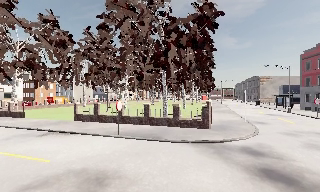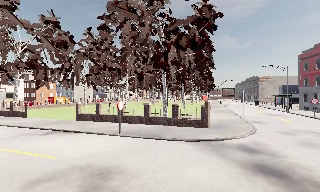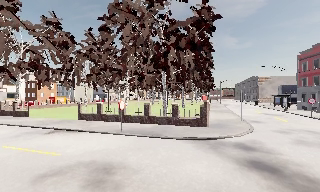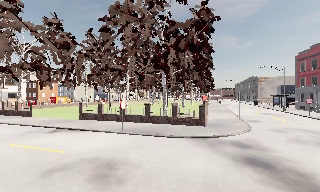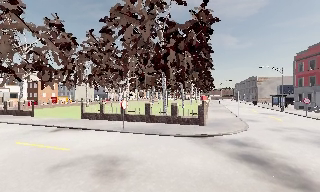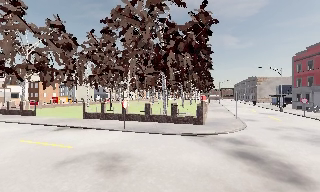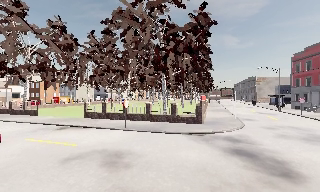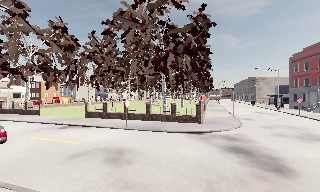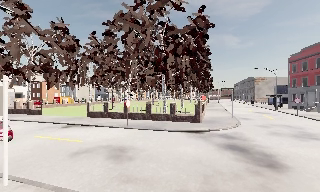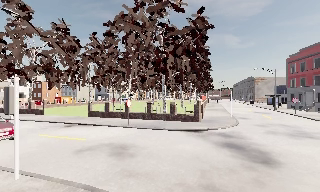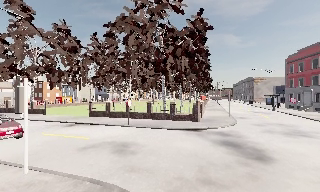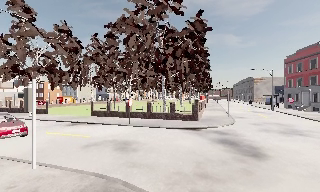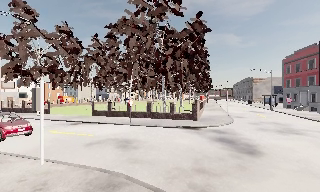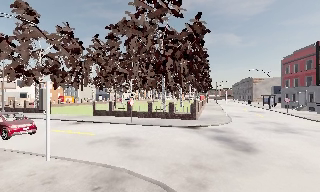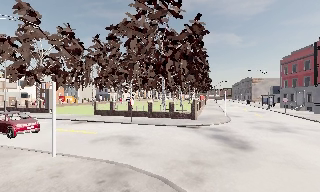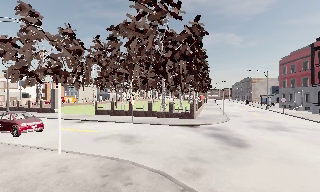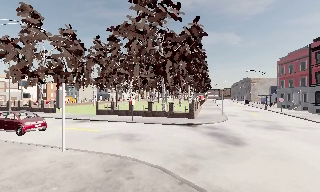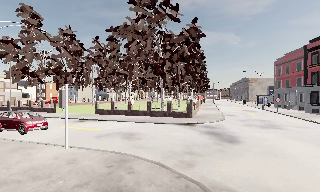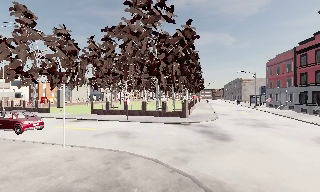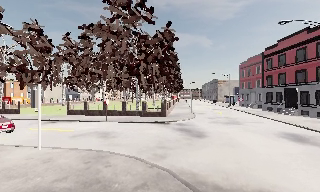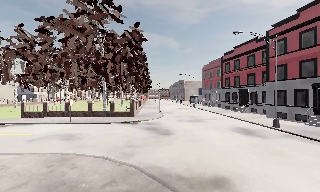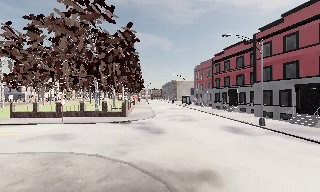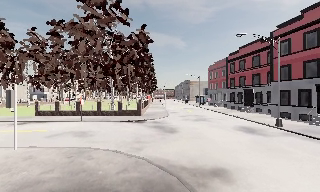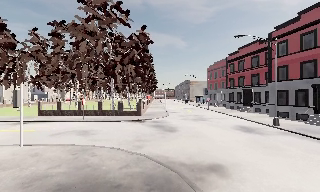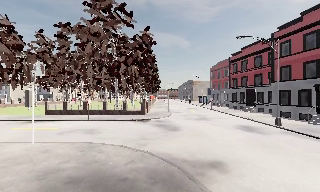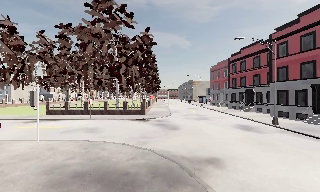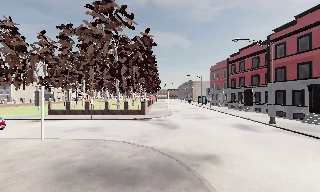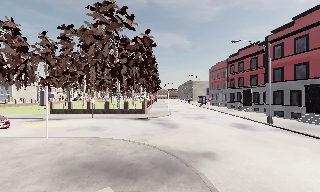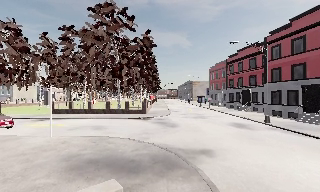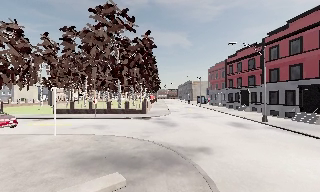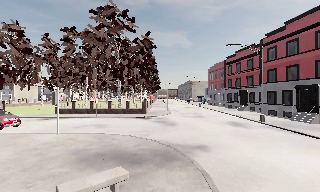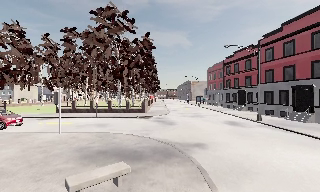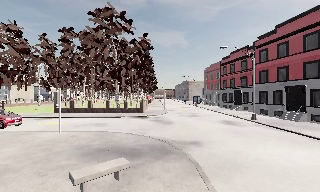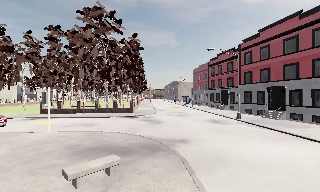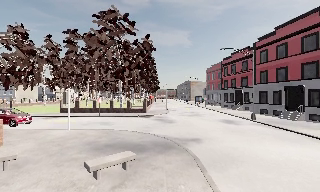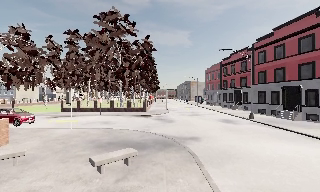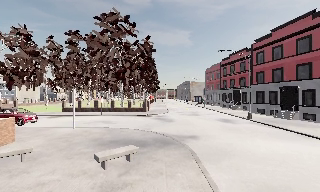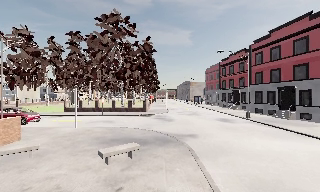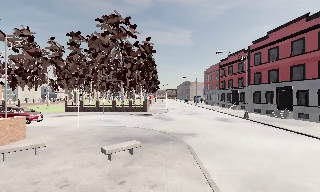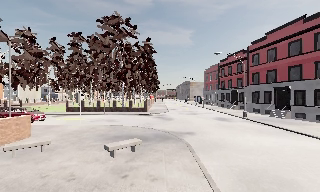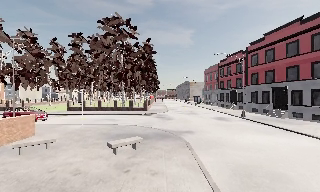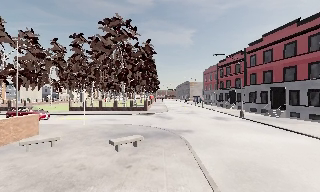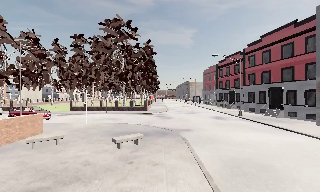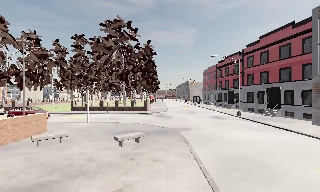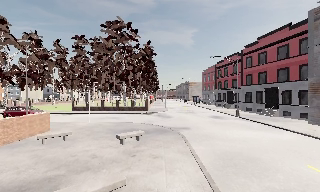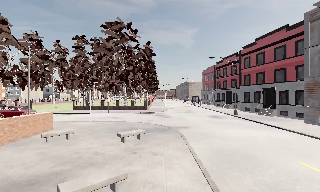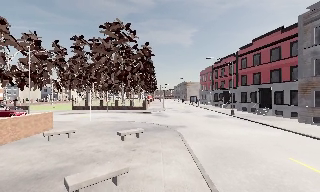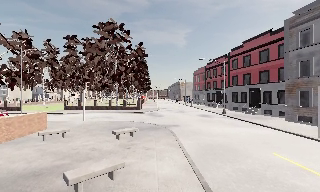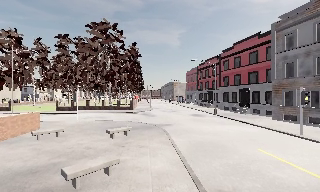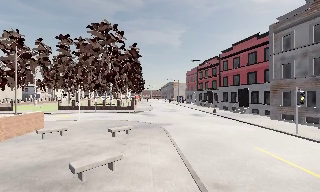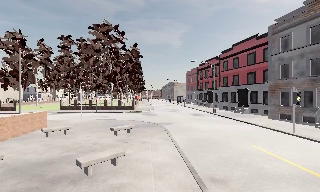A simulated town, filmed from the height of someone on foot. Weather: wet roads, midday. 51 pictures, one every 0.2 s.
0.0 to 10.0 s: The scene slides to the left, as the camera pans about 25 degrees to its right. It travels backward, about 17 m, so what stands in front gets smaller.
The film runs backward here.
